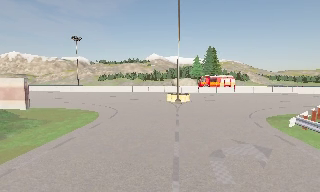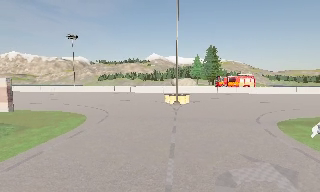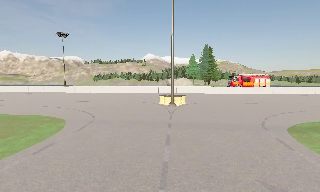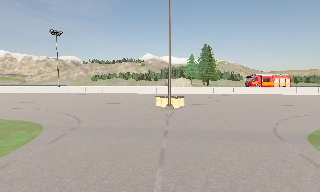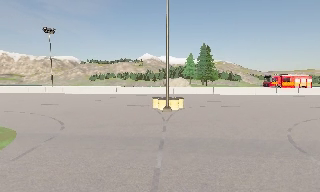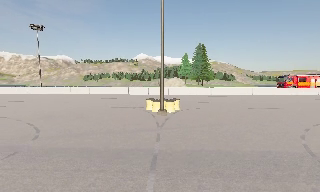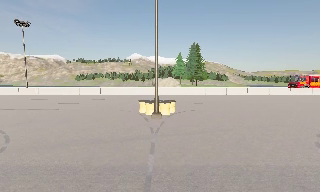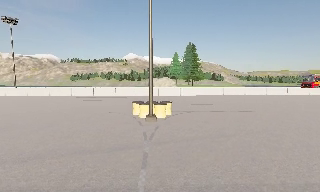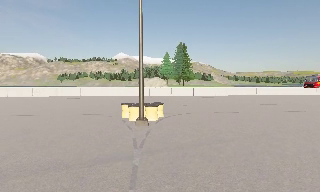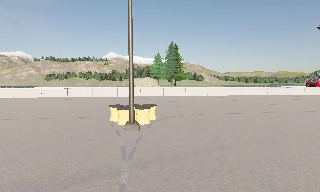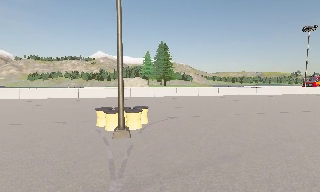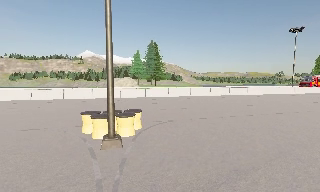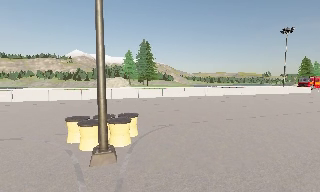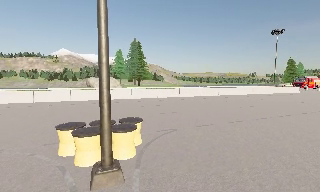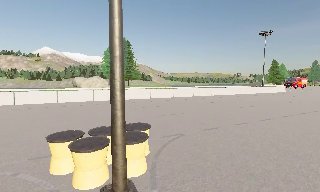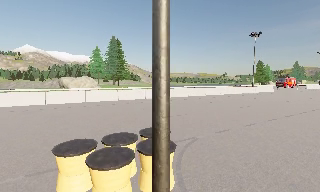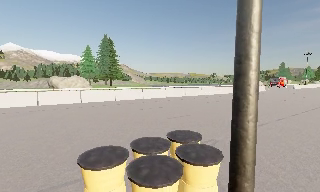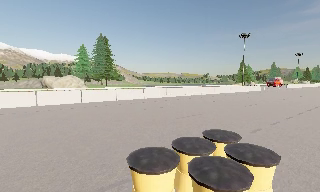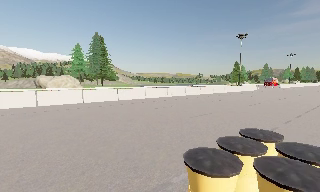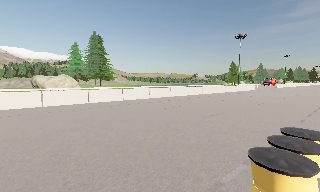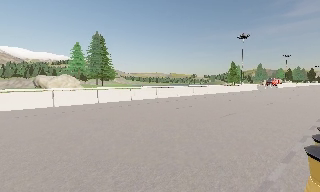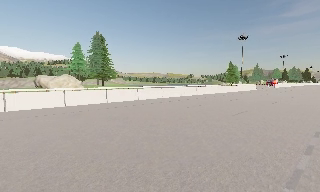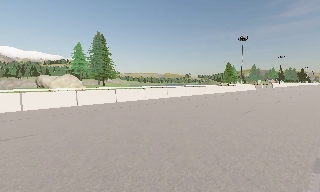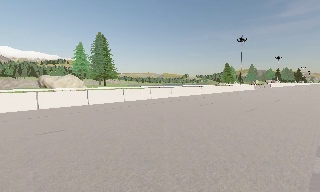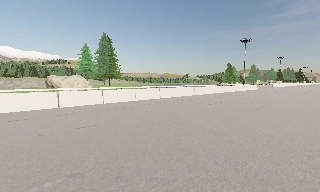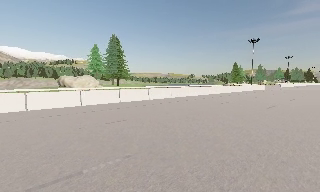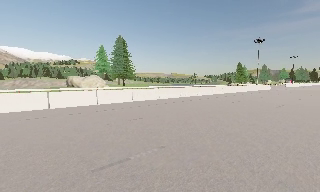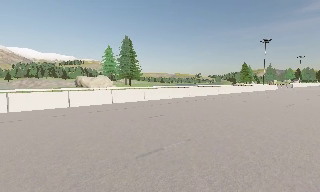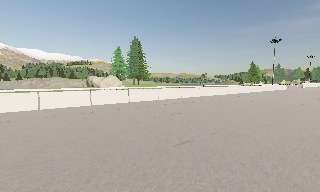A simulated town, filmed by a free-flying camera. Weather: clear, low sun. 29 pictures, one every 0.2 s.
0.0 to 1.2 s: The camera travels forward, about 7 m, so what stands in front looms larger.
1.2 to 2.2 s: The camera swings to its right by about 15 degrees, and the scene slides to the left. It travels forward, about 4 m, so what stands in front looms larger.
2.2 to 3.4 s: The camera pans to its right, which is clockwise from overhead, by about 20 degrees. It travels to its left and forward, about 6 m.
3.4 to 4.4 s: The camera travels to its left, about 5 m, so close, fixed things drift to the right.
4.4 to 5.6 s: The camera travels to its left and backward, about 6 m, so close, fixed things drift to the right.
The film runs backward here.
